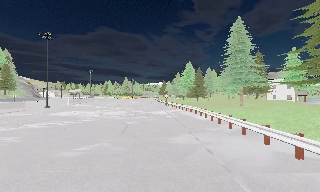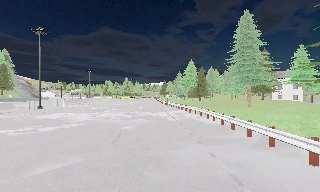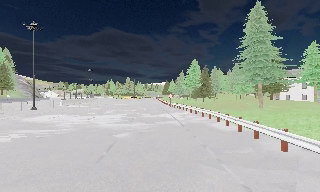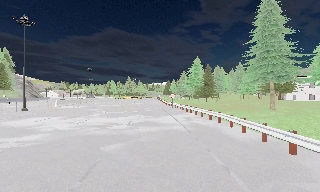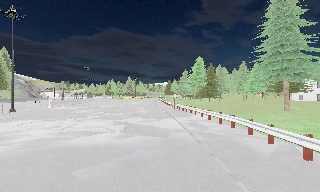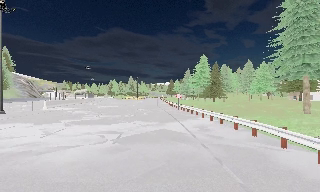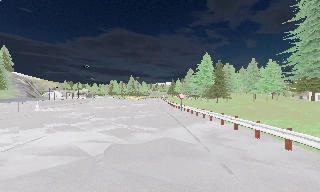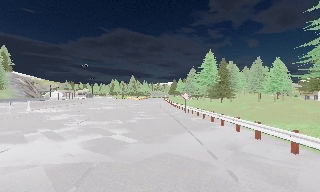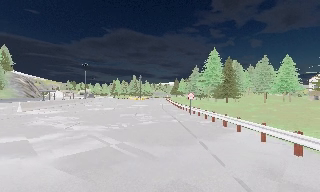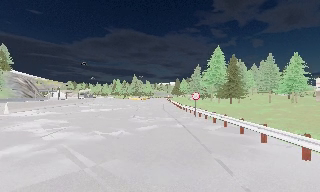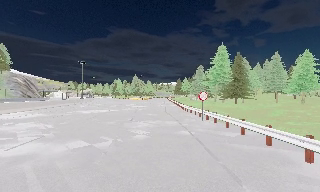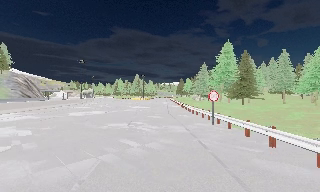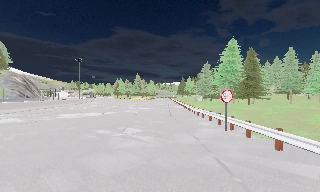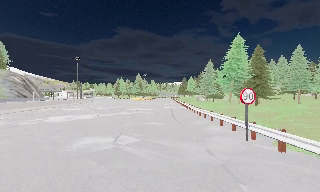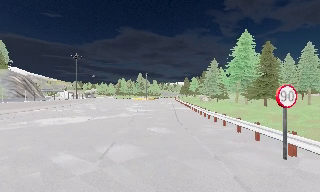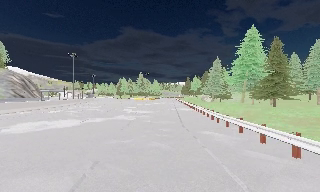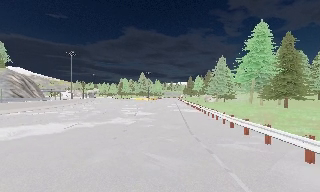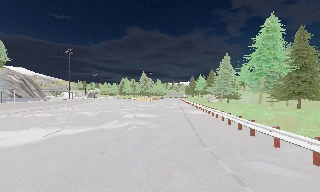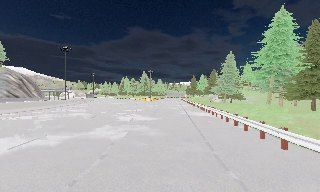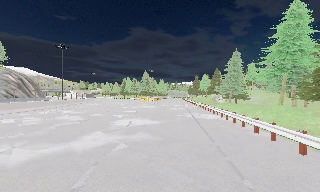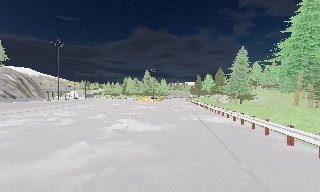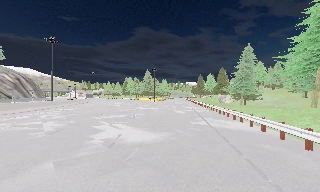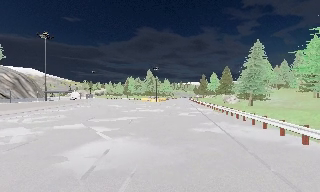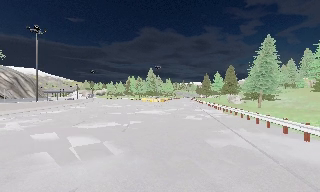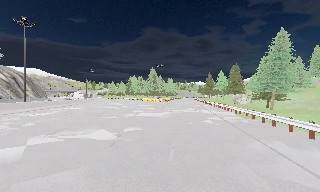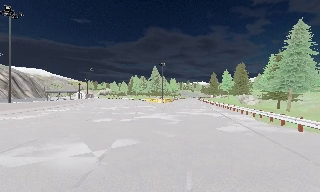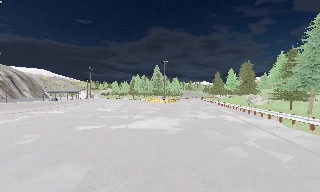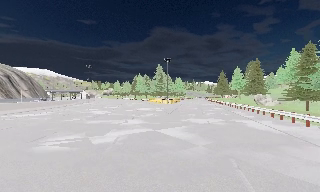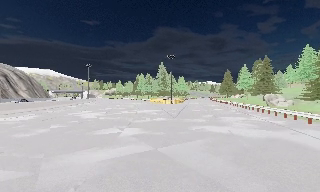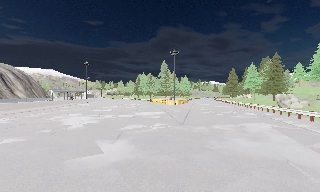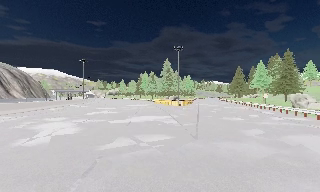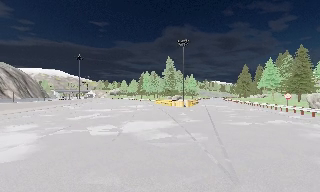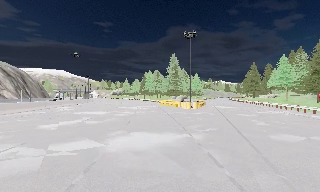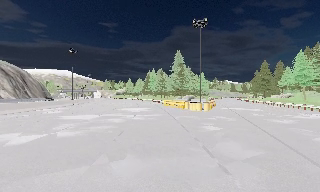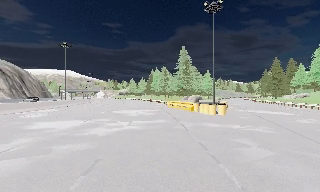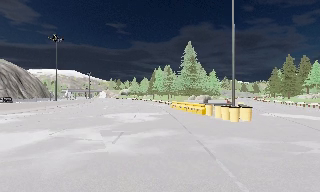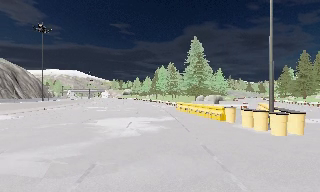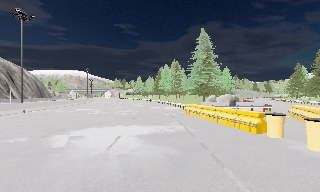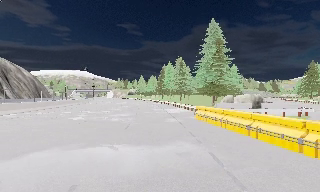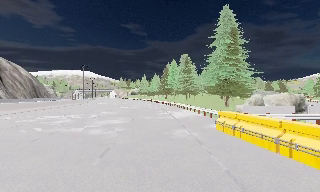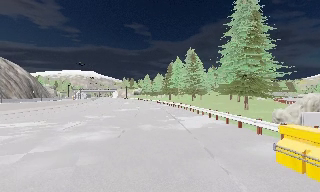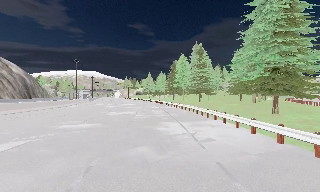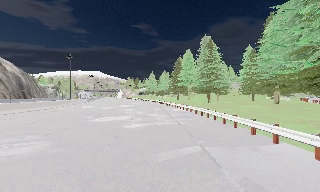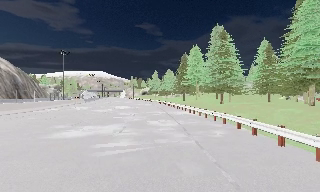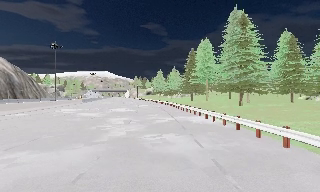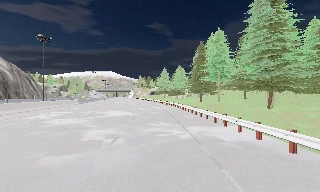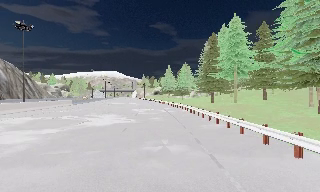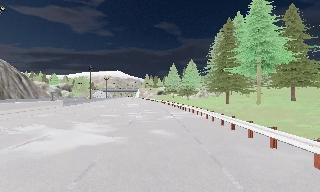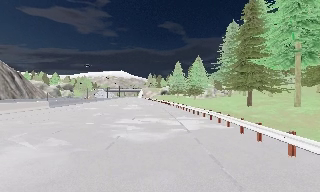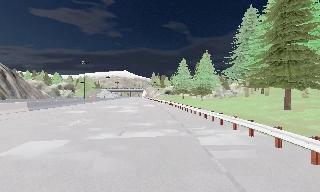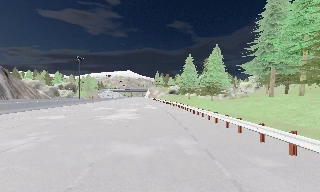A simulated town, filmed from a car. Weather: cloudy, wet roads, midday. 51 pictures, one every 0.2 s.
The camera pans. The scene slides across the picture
to the right.
The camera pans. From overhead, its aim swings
counterclockwise.
0.0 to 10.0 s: The camera pans to its left, which is counterclockwise from overhead, by about 40 degrees. It travels forward, about 155 m. It gains speed.
The film runs forward here.
